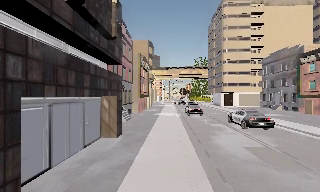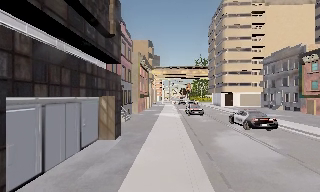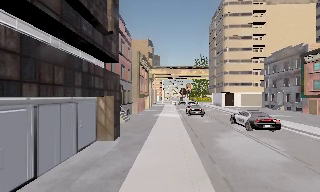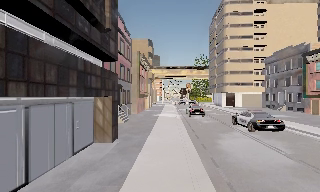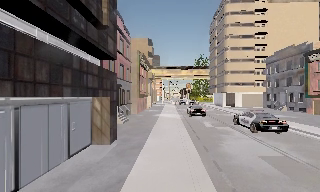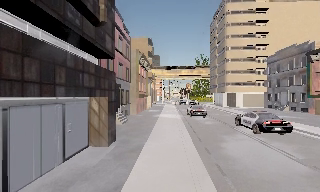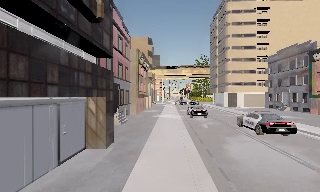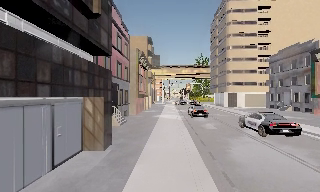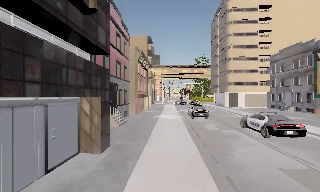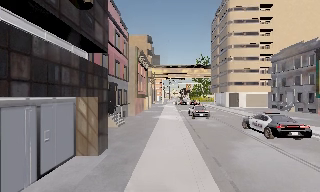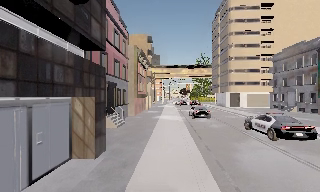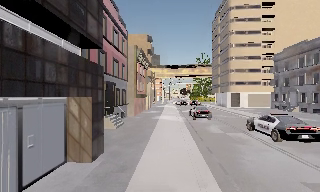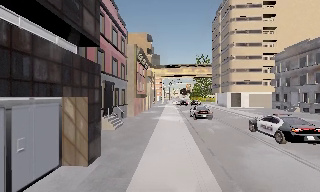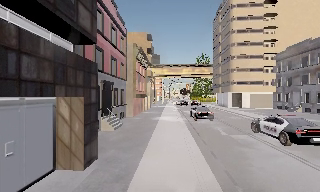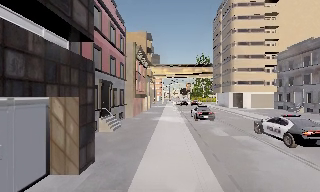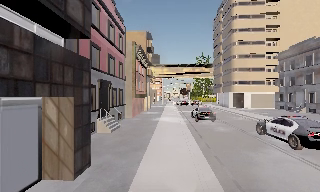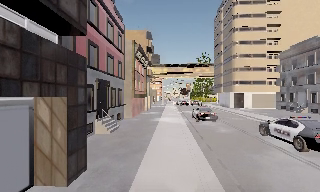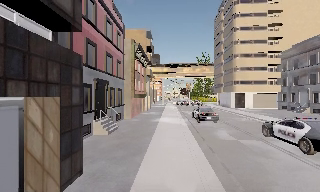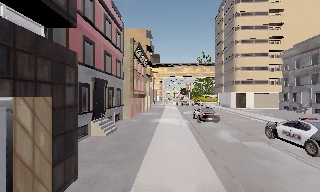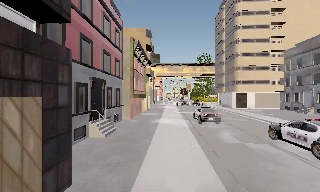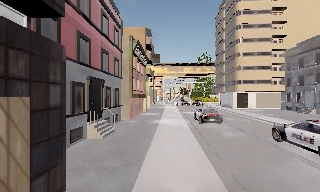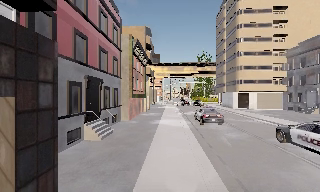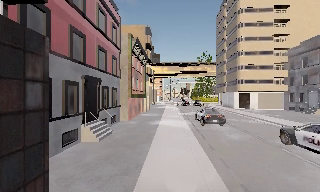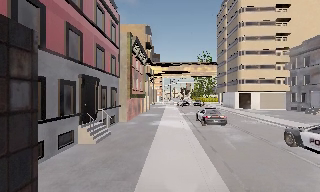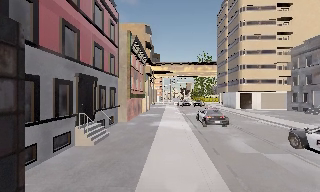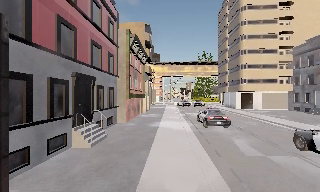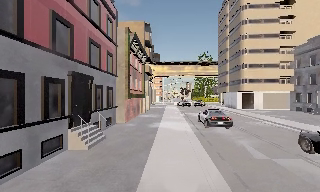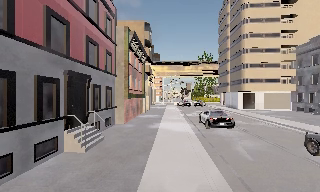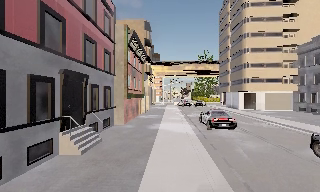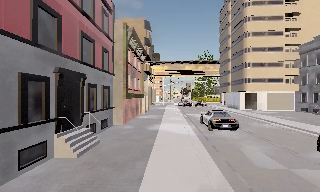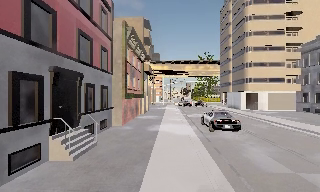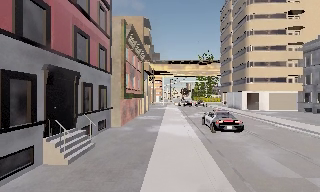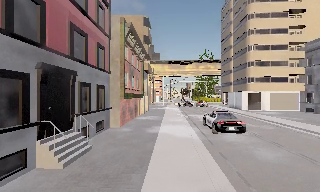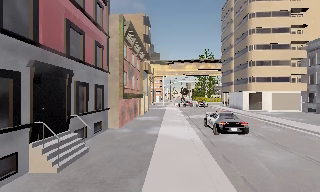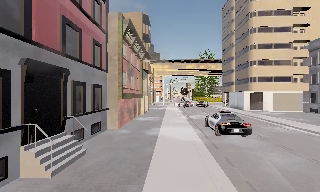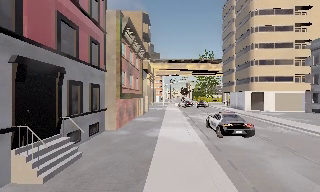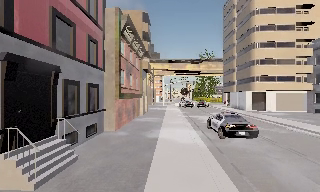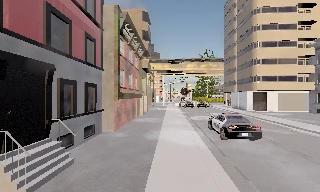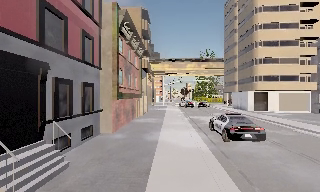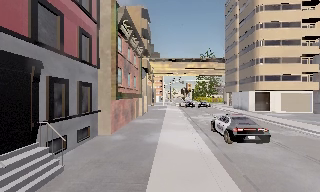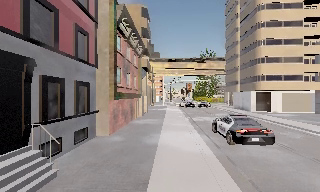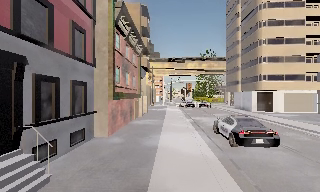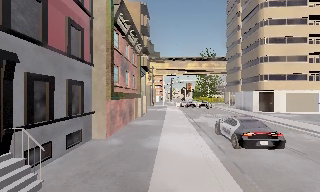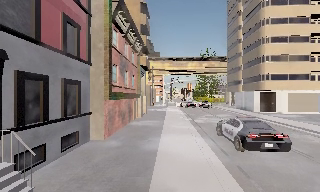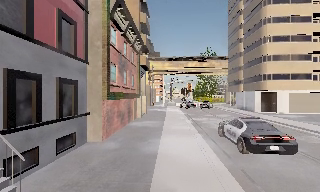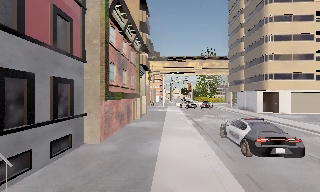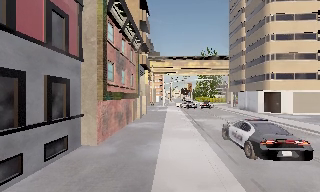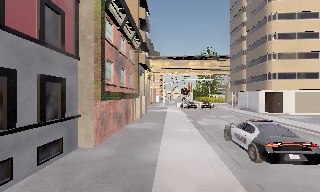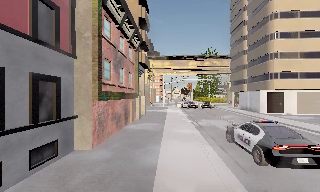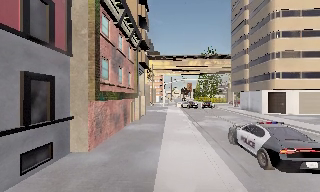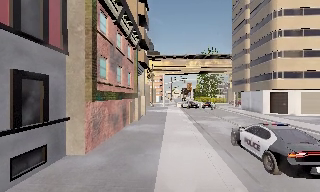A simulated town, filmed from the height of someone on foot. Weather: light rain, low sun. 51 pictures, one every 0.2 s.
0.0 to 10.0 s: The camera travels forward, about 16 m, so what stands in front looms larger.
The film runs forward here.
